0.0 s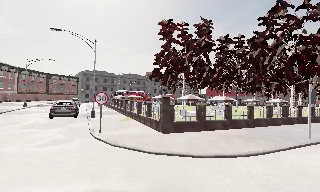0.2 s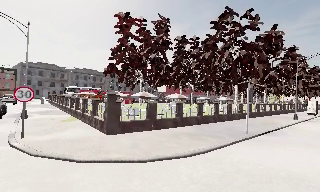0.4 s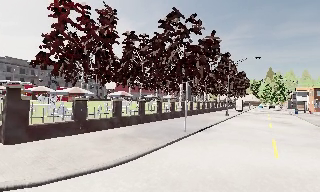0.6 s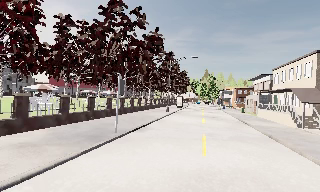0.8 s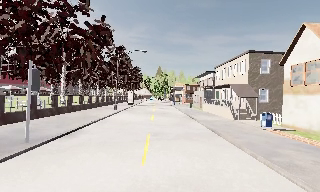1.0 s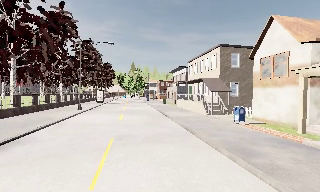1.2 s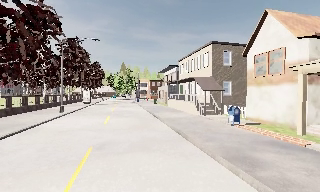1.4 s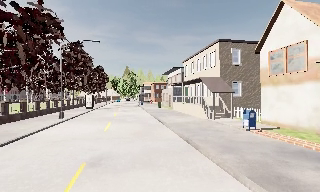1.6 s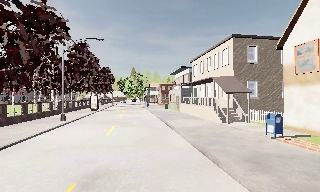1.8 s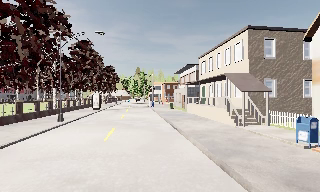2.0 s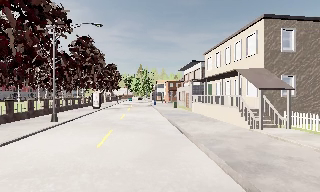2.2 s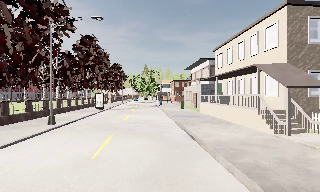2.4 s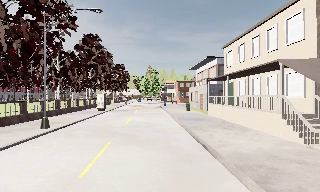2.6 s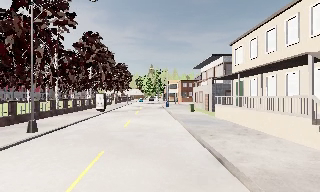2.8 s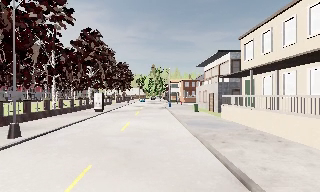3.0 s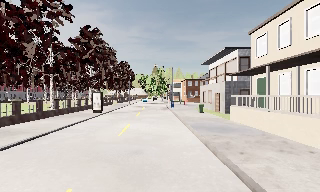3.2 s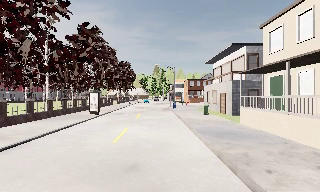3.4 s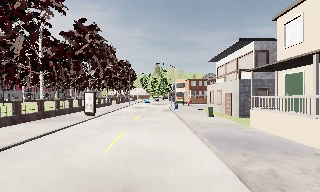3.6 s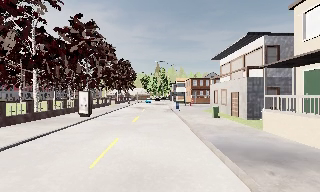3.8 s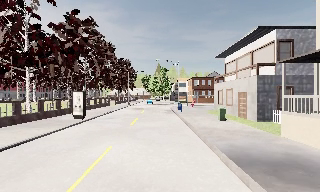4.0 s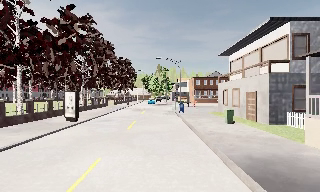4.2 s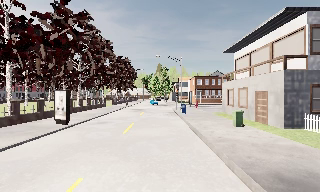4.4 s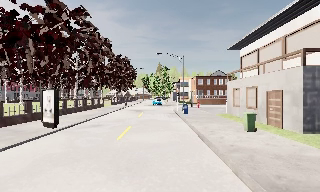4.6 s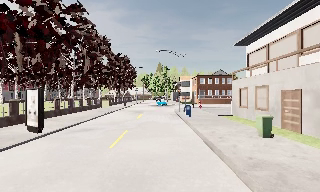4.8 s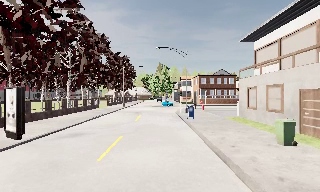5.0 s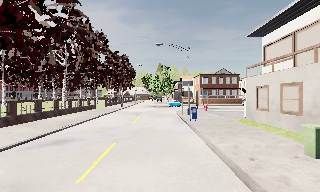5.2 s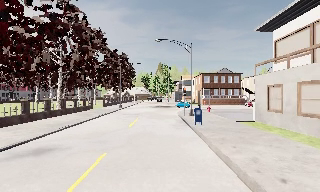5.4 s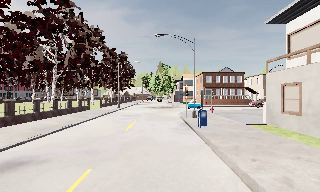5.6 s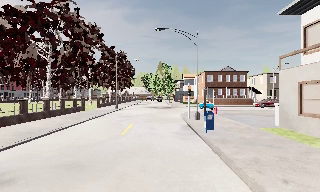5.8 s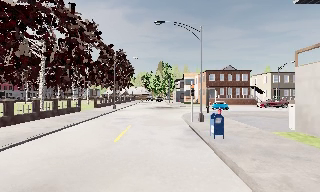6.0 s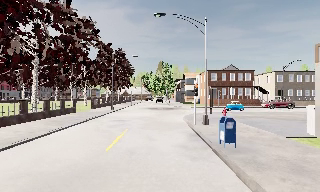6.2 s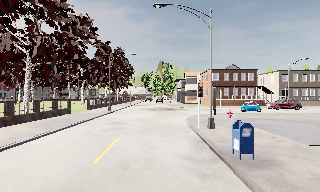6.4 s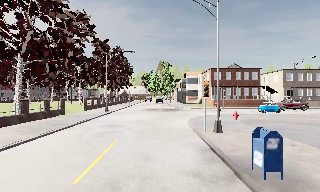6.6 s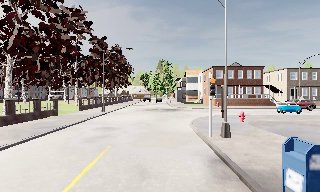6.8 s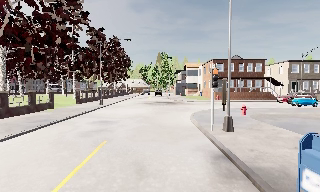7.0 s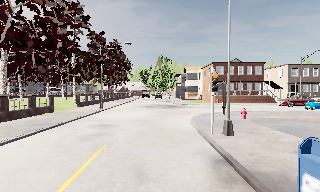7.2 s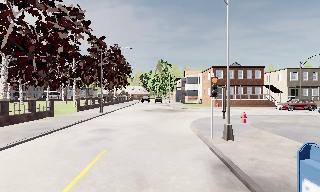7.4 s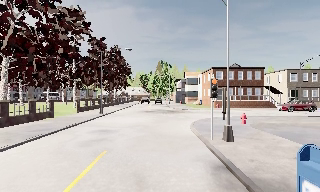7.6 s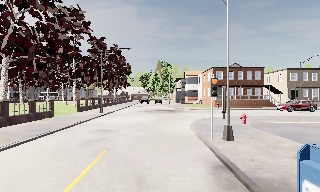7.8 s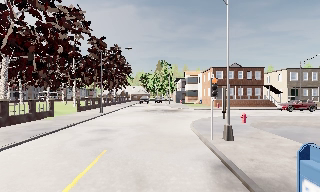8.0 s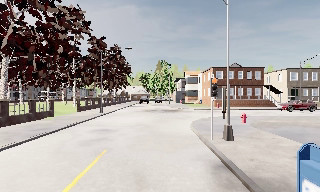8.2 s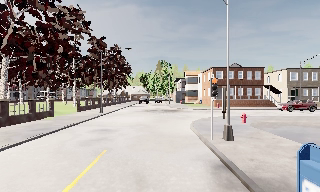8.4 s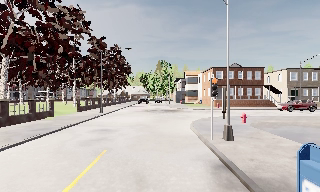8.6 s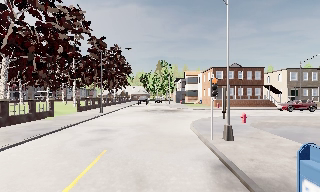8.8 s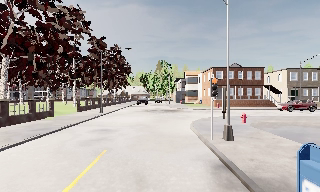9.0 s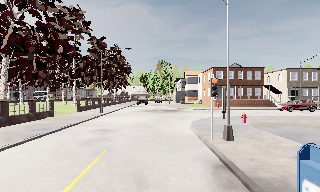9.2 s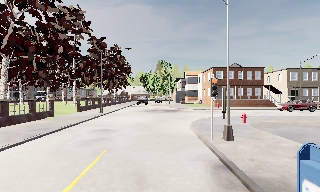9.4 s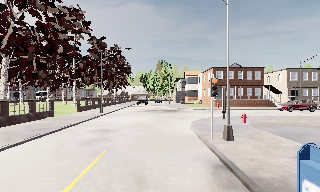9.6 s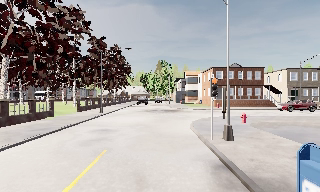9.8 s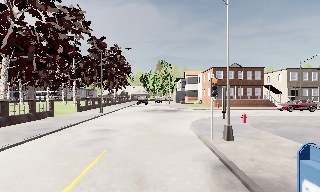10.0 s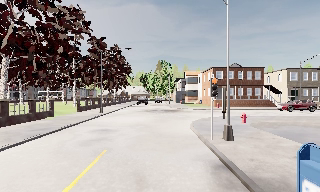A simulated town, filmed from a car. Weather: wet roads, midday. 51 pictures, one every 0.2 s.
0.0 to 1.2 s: The camera swings to its right by about 80 degrees, and the scene slides to the left. It travels forward and to its right, about 8 m.
1.2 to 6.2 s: The camera swings to its left by about 15 degrees, and the scene slides to the right. It travels forward, about 30 m, so what stands in front looms larger.
6.2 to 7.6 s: The camera travels forward, about 2.5 m, so what stands in front looms larger. It loses speed.
7.6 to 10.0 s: The camera keeps its place and its aim.
The film runs forward here.
